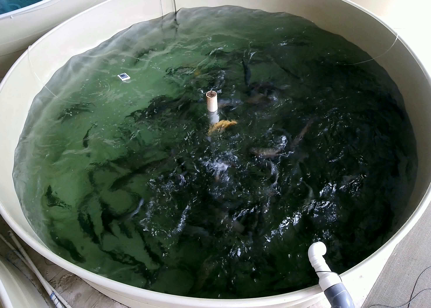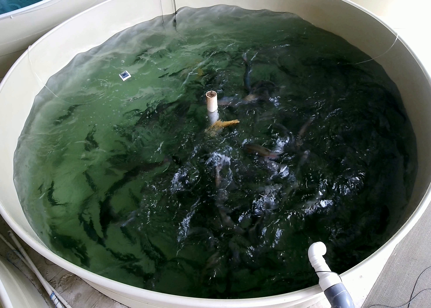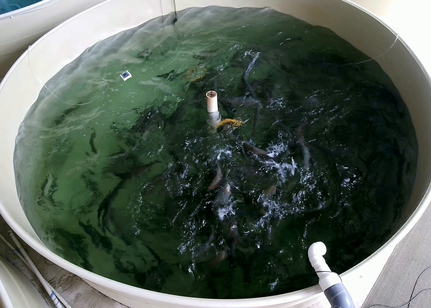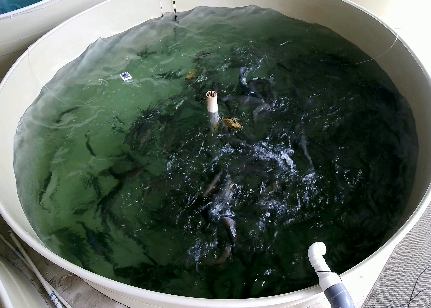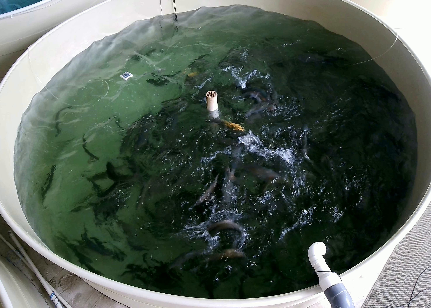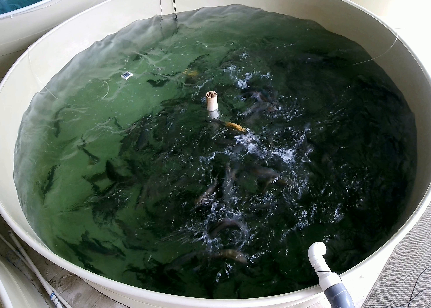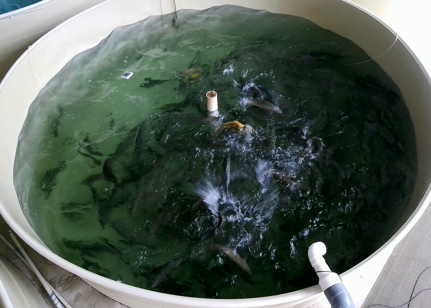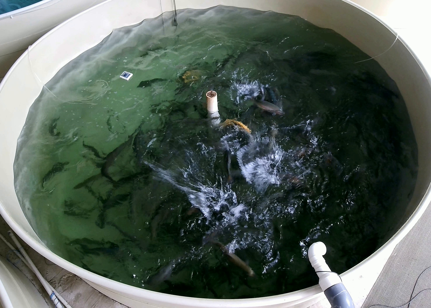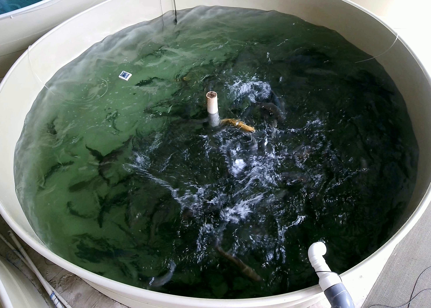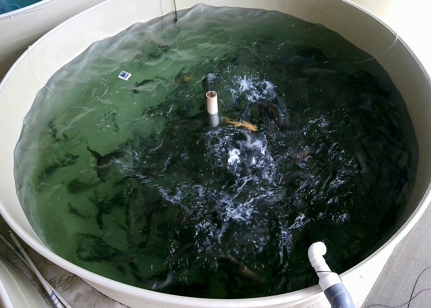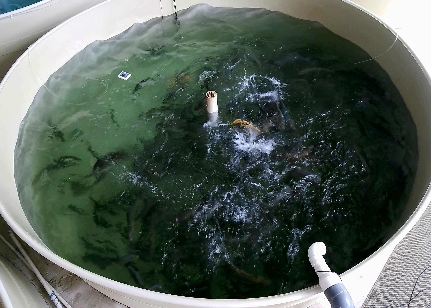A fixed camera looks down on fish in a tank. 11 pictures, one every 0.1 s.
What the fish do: Strong feeding.
